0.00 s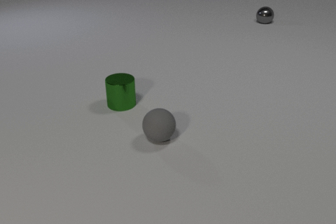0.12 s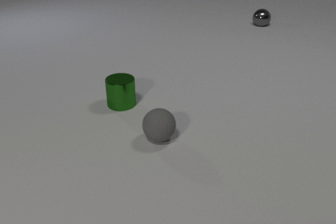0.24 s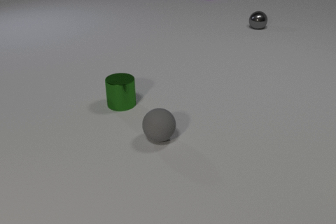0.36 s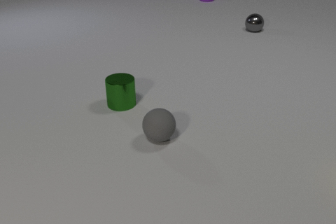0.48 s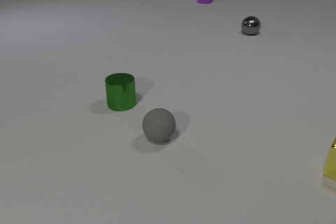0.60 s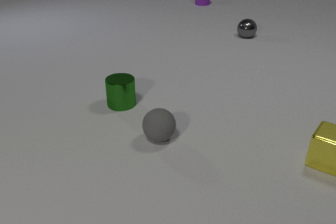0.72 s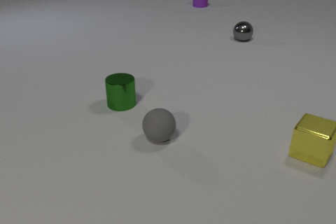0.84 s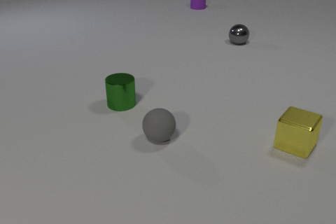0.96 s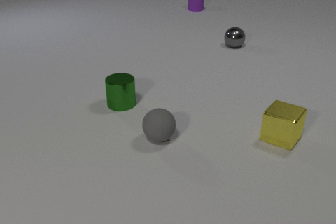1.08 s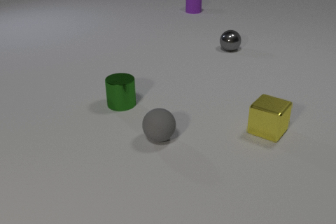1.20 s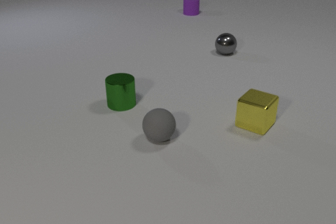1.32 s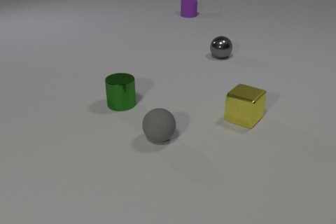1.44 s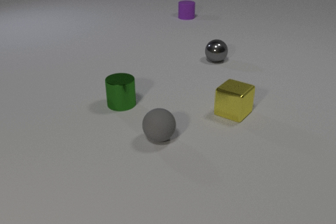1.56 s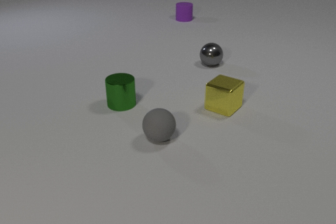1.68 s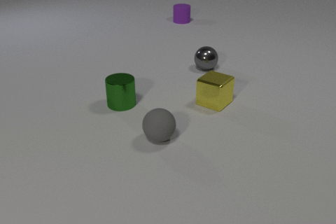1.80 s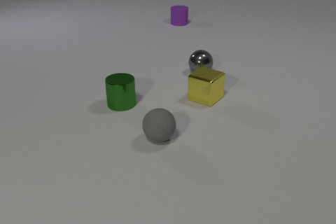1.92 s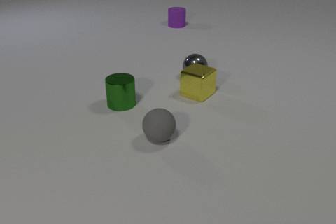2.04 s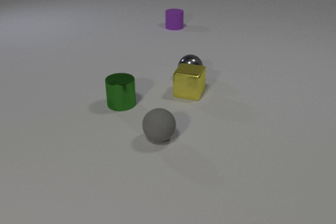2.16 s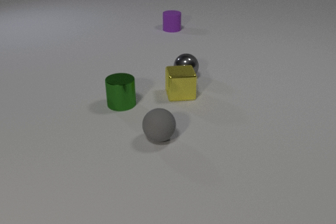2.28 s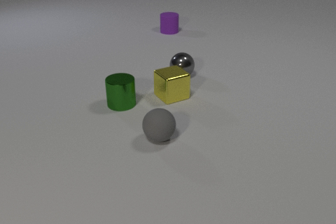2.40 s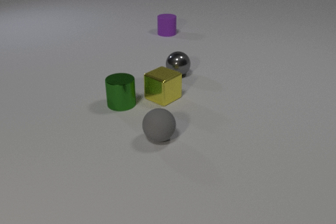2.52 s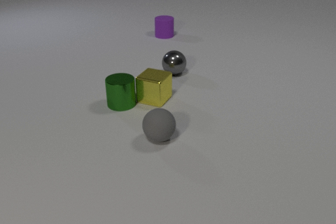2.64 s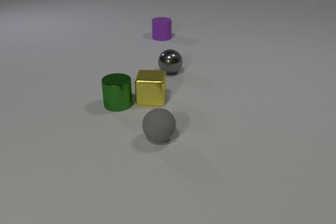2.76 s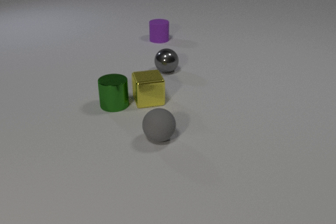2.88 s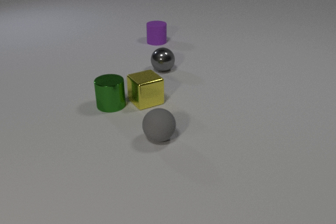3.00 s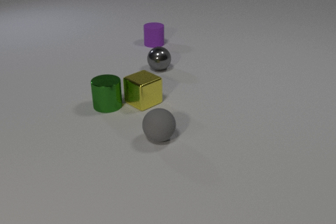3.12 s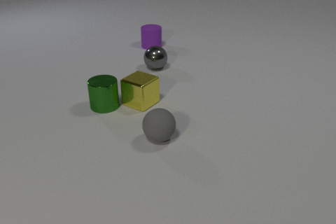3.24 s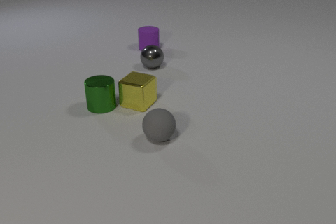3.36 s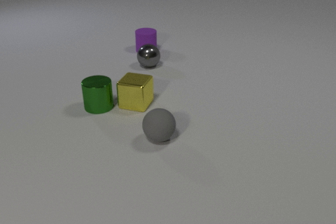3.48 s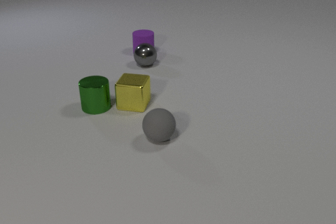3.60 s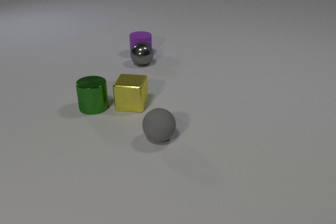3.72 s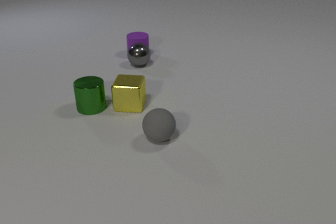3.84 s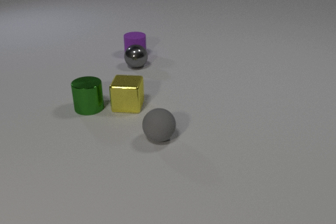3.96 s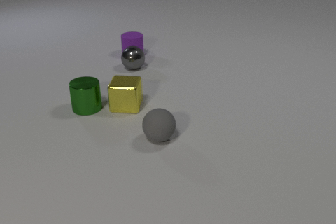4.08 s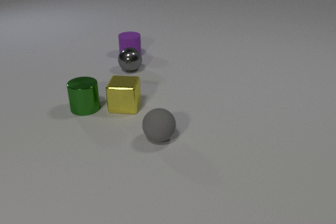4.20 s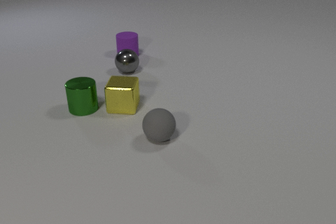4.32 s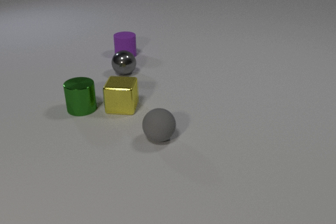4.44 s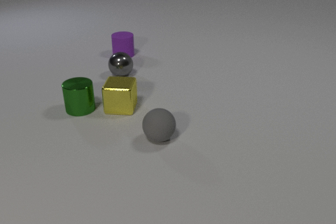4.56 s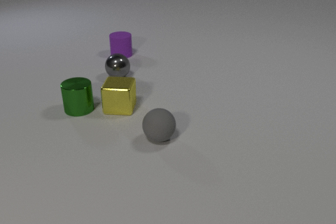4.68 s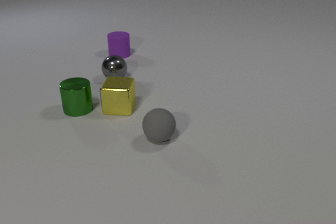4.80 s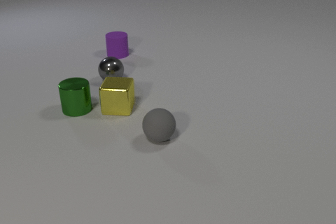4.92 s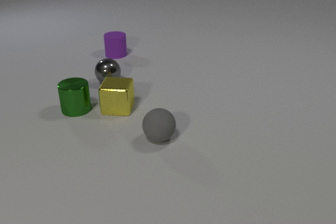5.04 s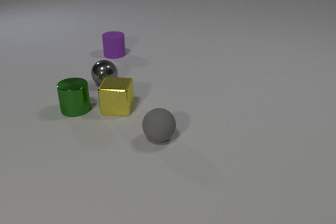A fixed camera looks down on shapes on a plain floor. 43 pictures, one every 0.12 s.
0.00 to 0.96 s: The yellow metal cube comes in at the right edge, slides to the left and away from the camera. The gray metal sphere rolls toward the camera. The purple rubber cylinder comes in at the top edge, slides toward the camera.
0.96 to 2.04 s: The yellow metal cube slides to the left and away from the camera. The gray metal sphere rolls toward the camera and to the left. The purple rubber cylinder slides toward the camera. The yellow metal cube and the gray metal sphere collide.
2.04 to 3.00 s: The yellow metal cube slides to the left and toward the camera, spins counterclockwise seen from above by about 150 degrees, its near face sliding to the right. The gray metal sphere rolls to the left and away from the camera. The purple rubber cylinder slides toward the camera. The green metal cylinder slides to the left. The yellow metal cube and the green metal cylinder collide.
3.00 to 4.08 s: The yellow metal cube slides to the left and toward the camera, spins so that its near face slides to the right, counterclockwise seen from above. The gray metal sphere rolls to the left. The purple rubber cylinder slides toward the camera and to the left. The green metal cylinder slides to the left. The gray metal sphere and the purple rubber cylinder collide.
4.08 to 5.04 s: The yellow metal cube slides to the left. The gray metal sphere rolls toward the camera and to the left. The purple rubber cylinder slides to the left. The green metal cylinder slides to the left.
Are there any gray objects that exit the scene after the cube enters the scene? no.
What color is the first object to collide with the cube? gray.
What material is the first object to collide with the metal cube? metal.
